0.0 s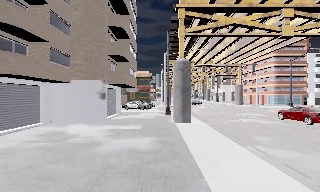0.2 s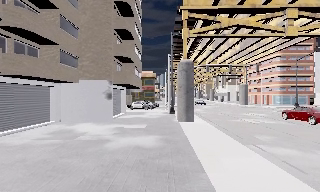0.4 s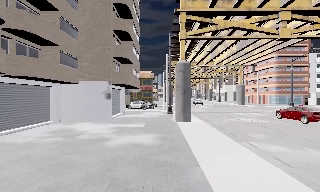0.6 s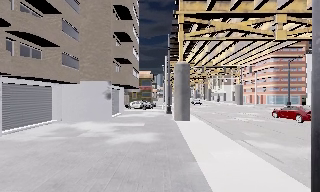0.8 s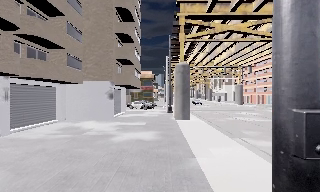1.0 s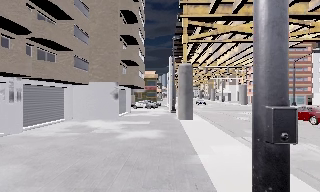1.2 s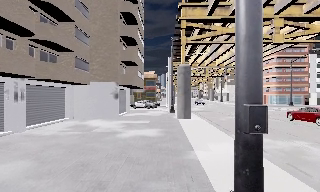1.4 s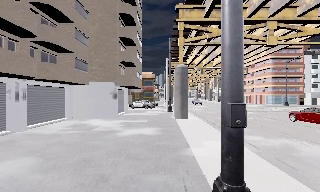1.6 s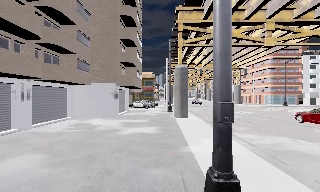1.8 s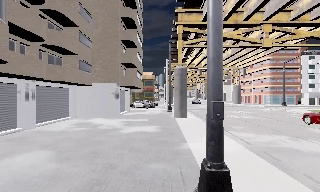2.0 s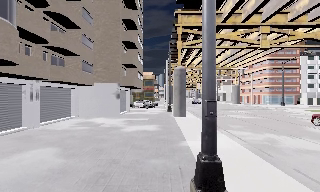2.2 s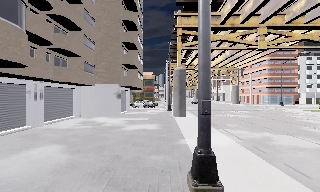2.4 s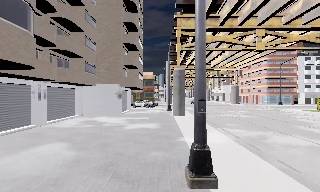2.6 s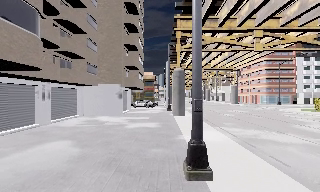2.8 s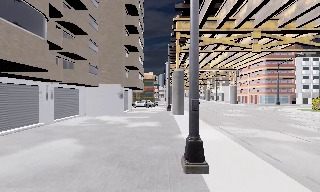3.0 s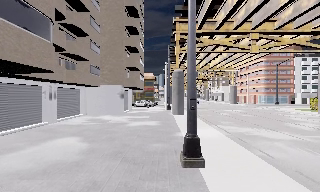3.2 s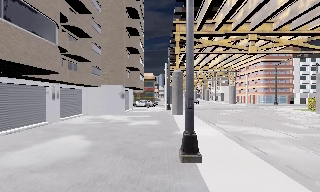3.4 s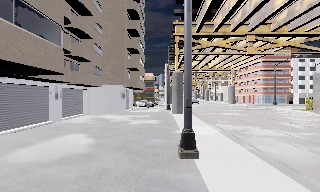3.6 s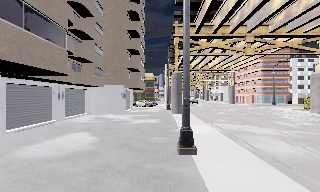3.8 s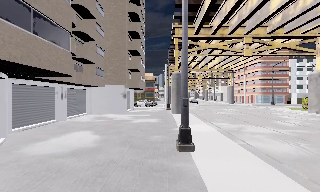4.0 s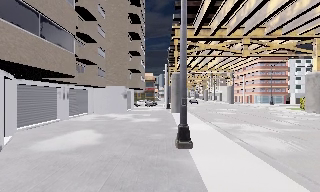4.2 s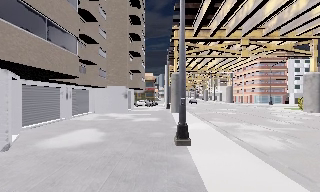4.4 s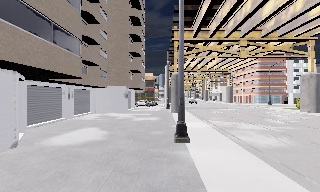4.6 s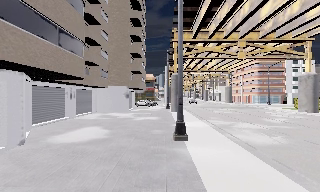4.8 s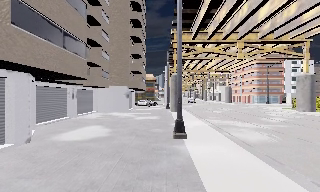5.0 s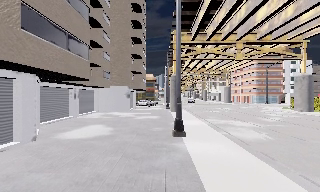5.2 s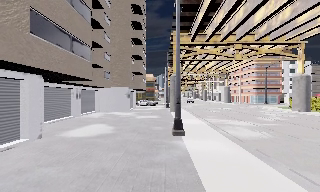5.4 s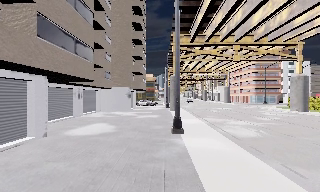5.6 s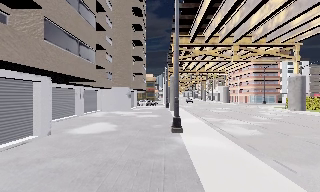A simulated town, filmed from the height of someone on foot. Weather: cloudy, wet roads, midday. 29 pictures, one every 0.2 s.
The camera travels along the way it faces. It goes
backward.
0.0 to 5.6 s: The camera travels backward, about 10 m, so what stands in front gets smaller.
The film runs backward here.
